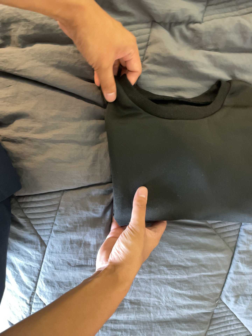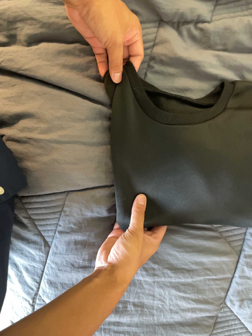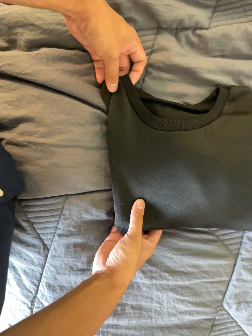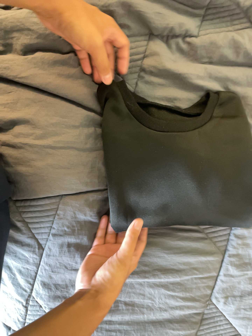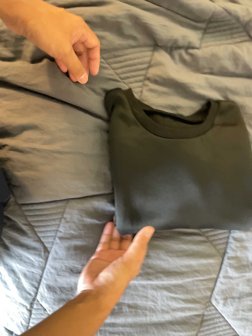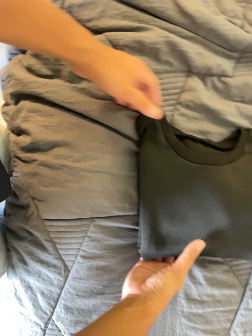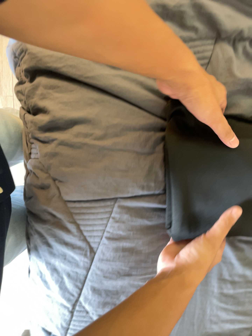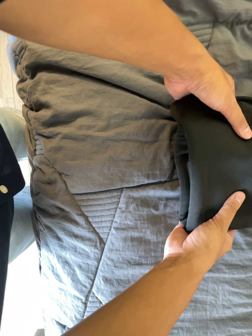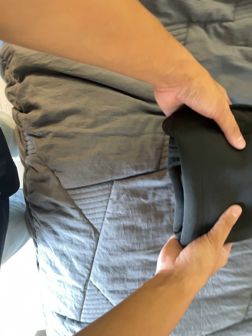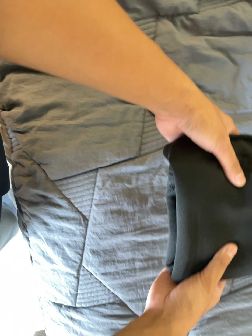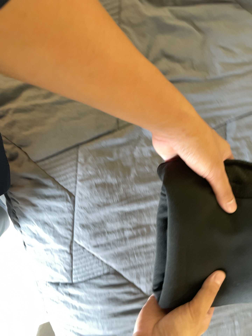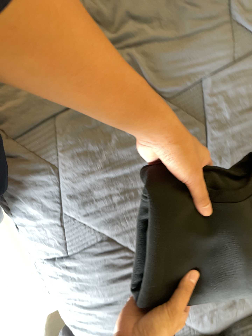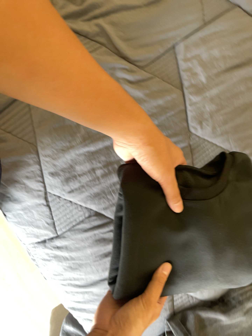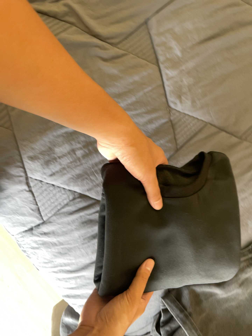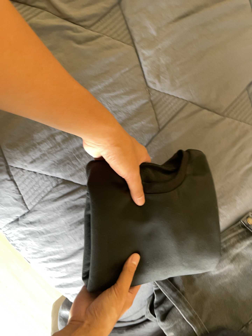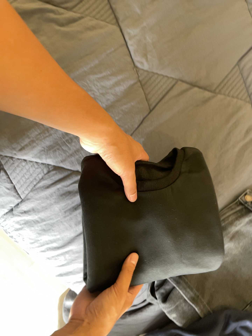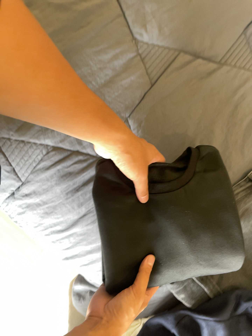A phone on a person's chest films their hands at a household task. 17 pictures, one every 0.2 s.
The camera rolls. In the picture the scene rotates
counterclockwise.
0.0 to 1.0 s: The camera travels to its left, about 8 cm.
1.0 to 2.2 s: The camera travels toward the bottom of its view, about 18 cm, so close, fixed things drift upward. It rolls about its line of sight by about 25 degrees, and the scene rotates counterclockwise.
2.2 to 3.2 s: The camera travels toward the bottom of its view and to its right, about 22 cm, so close, fixed things drift upward. It rolls about its line of sight by about 20 degrees, and the scene rotates counterclockwise.
The film runs forward here.
